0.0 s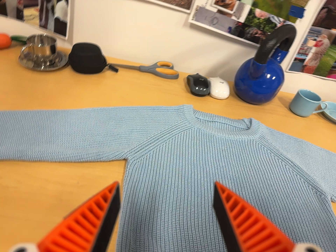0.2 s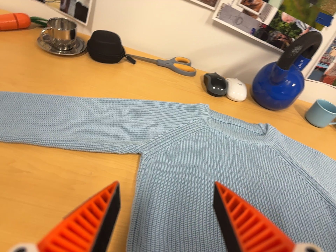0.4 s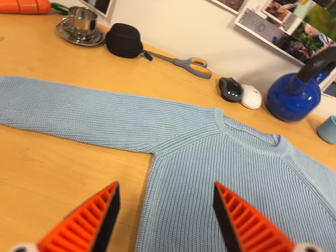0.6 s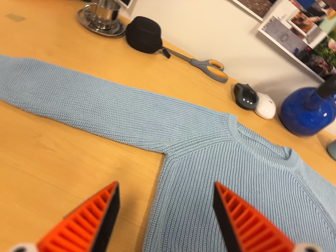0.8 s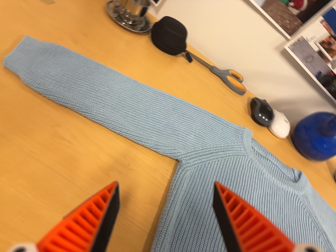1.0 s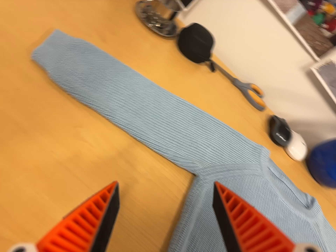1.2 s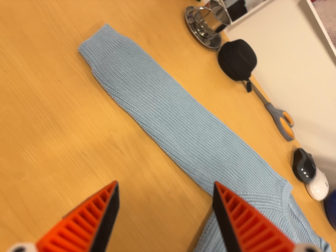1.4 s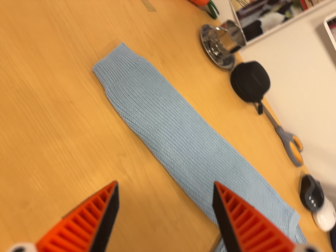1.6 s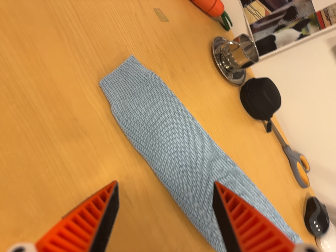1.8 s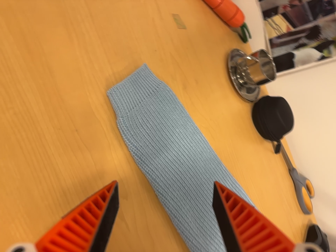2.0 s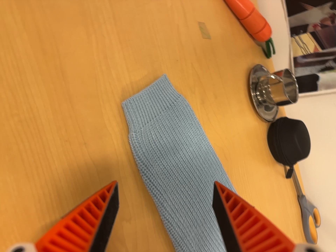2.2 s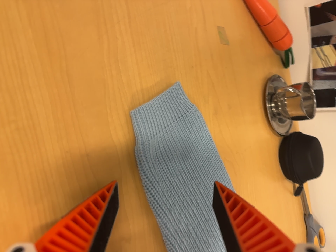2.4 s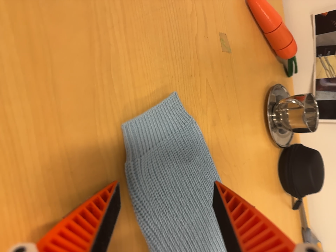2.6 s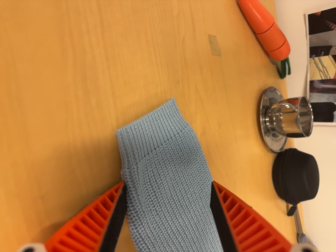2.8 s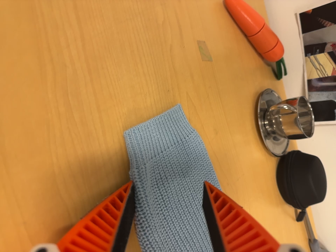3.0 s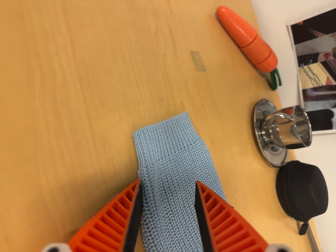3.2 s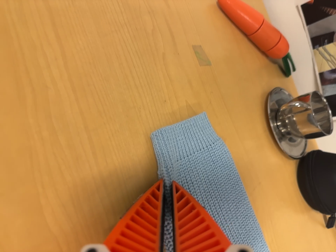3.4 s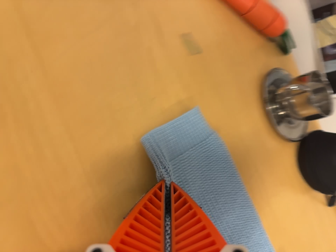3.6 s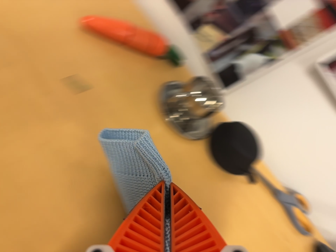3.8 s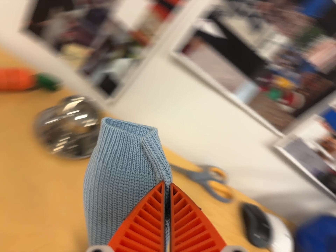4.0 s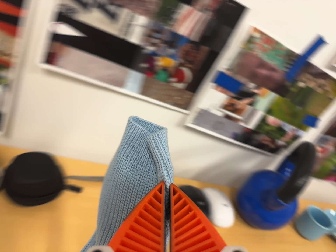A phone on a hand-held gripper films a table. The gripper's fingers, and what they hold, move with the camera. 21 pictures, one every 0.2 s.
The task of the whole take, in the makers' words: left arm across.
0.0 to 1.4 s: The camera travels to its left and toward the top of its view, about 22 cm, so close, fixed things drift to the right. It rolls about its line of sight by about 50 degrees, and the scene rotates clockwise.
1.4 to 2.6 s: The camera travels toward the top of its view and forward, about 18 cm, so close, fixed things drift downward. It rolls about its line of sight by about 20 degrees, and the scene rotates clockwise.
2.6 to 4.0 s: The camera pans to its right by about 20 degrees. It travels to its right, about 36 cm, so close, fixed things drift to the left. It rolls about its line of sight by about 70 degrees, and the scene rotates counterclockwise.
The film runs forward here.
